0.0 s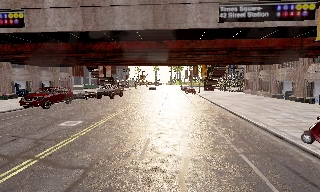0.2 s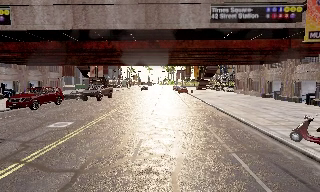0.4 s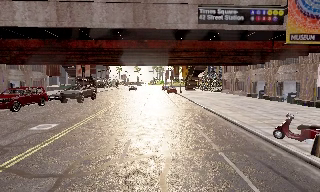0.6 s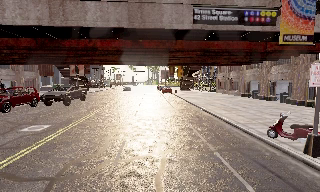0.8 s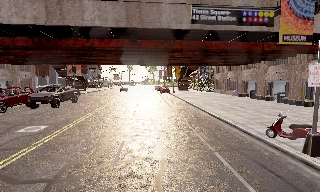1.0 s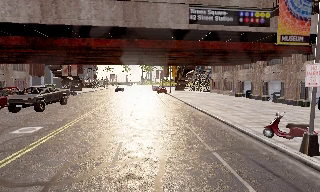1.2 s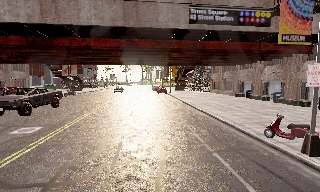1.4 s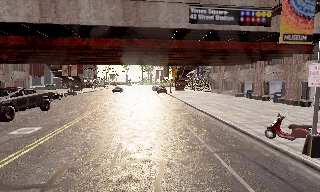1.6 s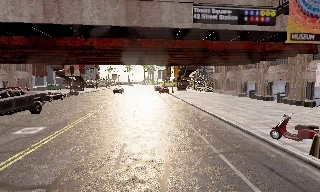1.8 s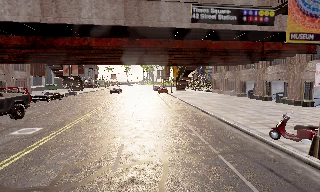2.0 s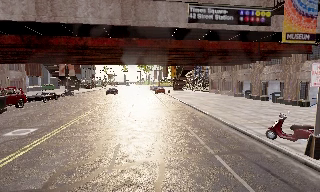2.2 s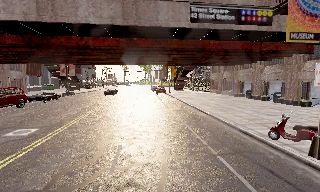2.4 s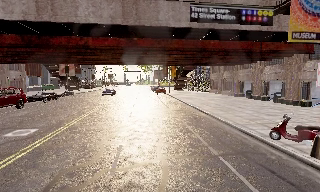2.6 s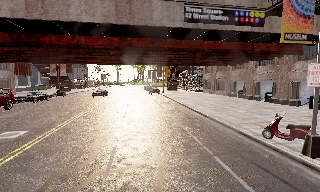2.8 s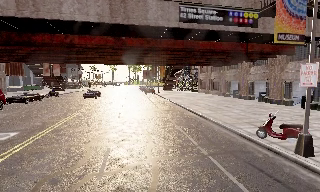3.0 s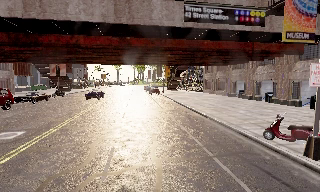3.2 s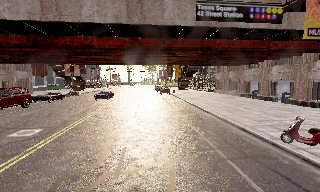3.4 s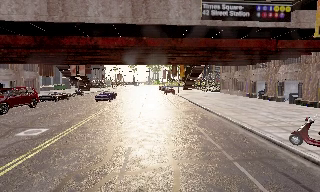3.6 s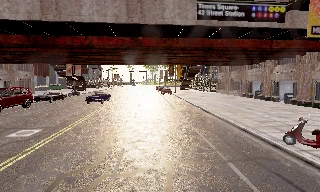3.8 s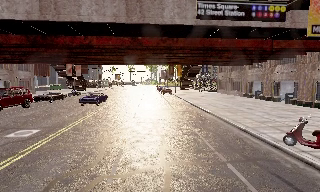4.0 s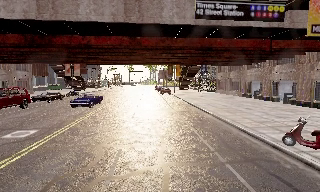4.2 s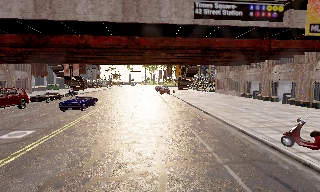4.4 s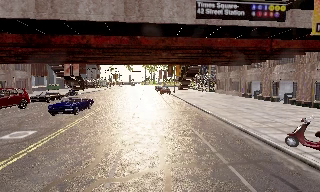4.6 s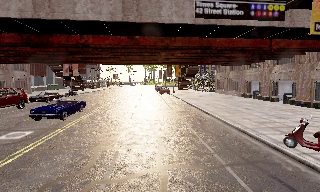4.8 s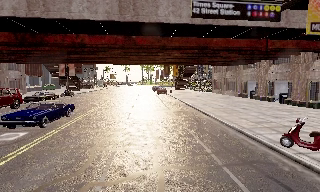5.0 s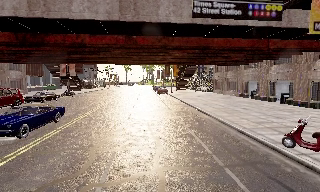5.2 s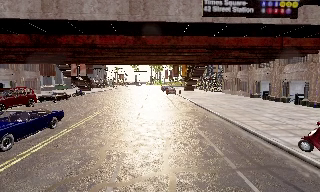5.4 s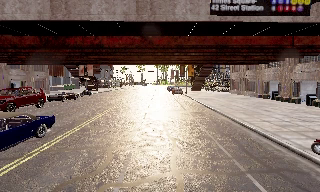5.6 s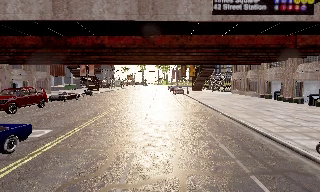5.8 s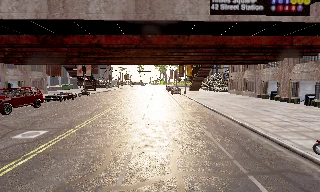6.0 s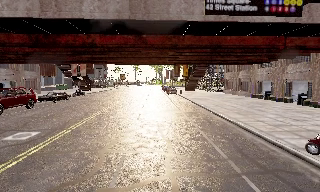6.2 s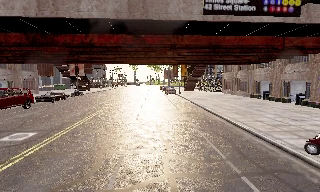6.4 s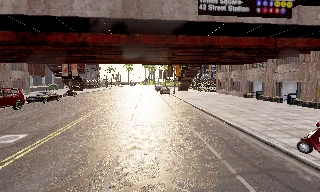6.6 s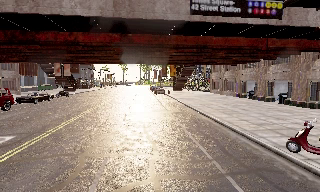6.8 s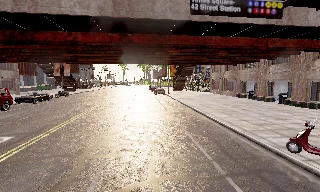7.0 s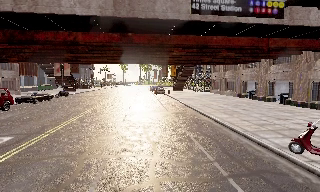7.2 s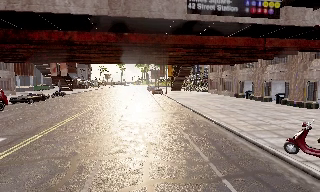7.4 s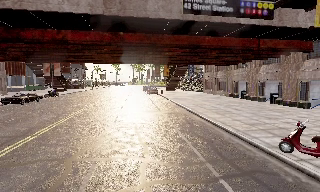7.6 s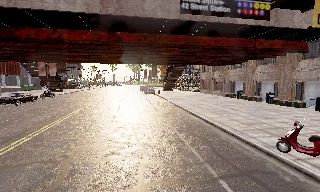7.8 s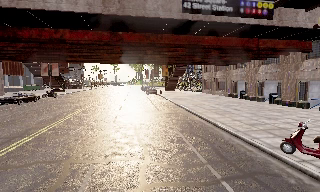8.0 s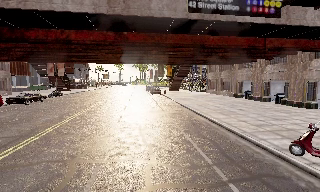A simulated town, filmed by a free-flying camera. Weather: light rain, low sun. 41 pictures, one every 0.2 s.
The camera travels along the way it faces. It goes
forward.
0.0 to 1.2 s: The camera pans to its right, which is clockwise from overhead, by about 10 degrees.
1.2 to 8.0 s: The camera travels forward, about 2 m, so what stands in front looms larger.
The film runs forward here.
